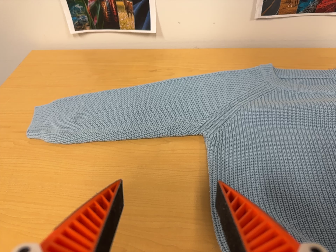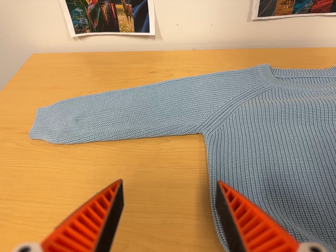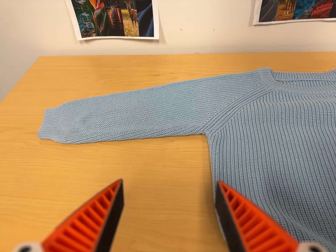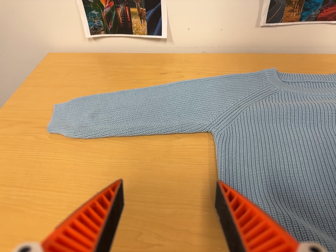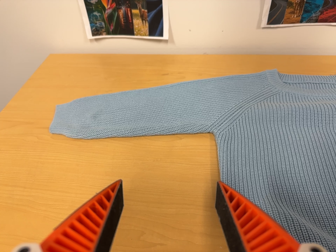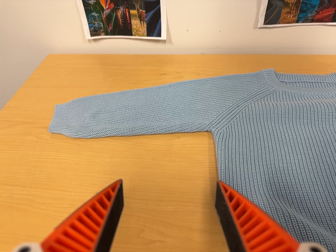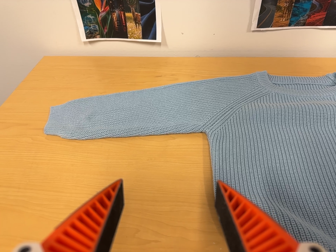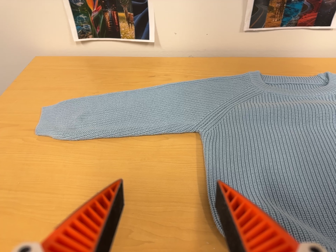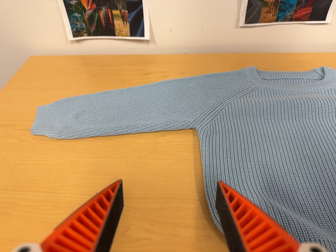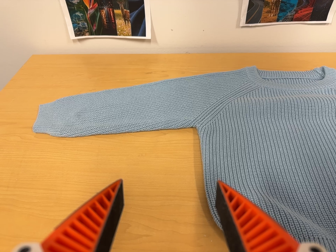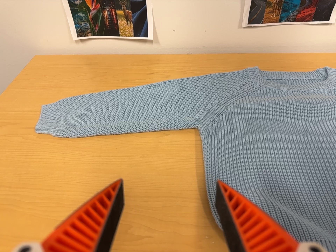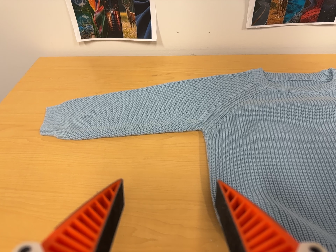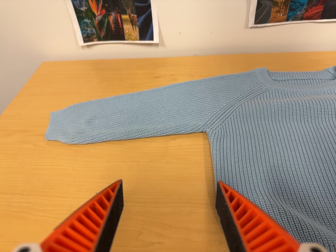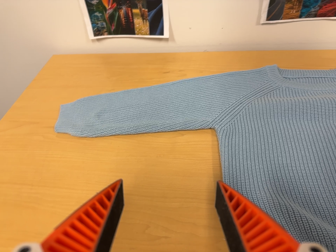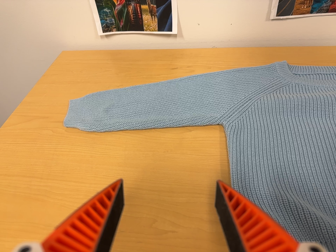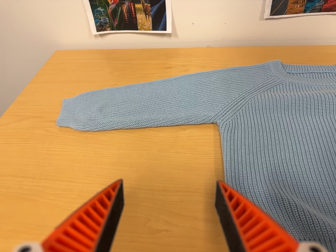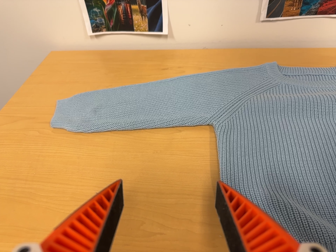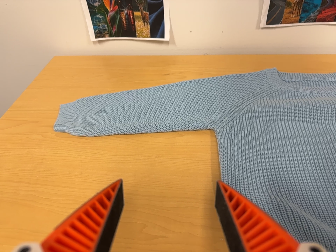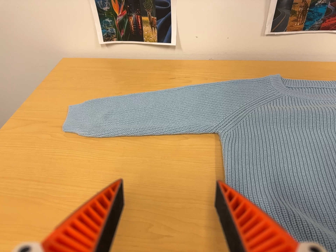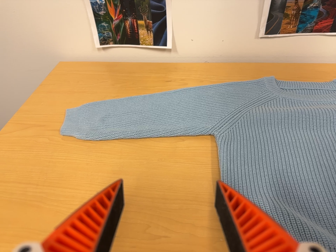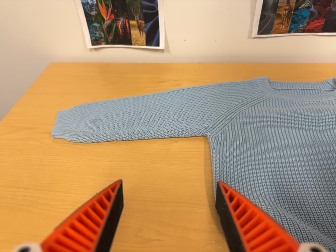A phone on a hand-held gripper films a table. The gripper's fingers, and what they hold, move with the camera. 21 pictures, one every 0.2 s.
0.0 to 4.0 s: The camera travels backward, about 6 cm, so what stands in front gets smaller.
The film runs backward here.
